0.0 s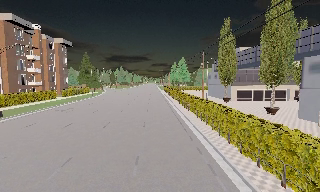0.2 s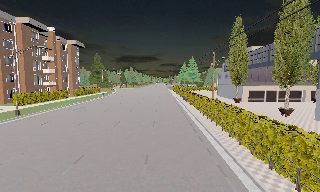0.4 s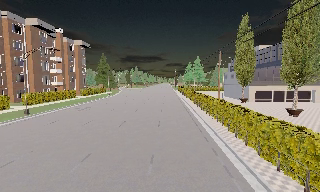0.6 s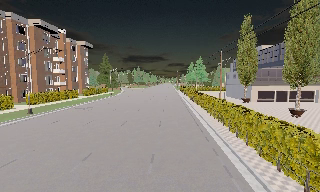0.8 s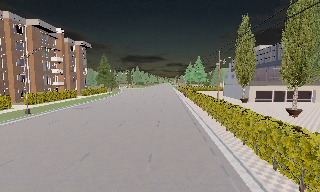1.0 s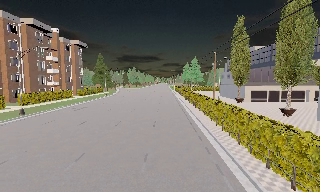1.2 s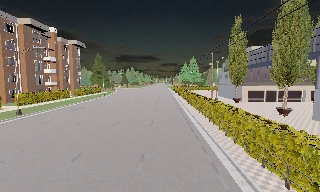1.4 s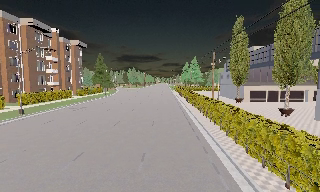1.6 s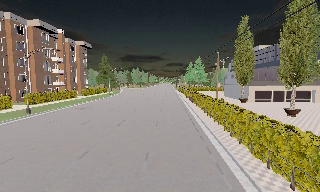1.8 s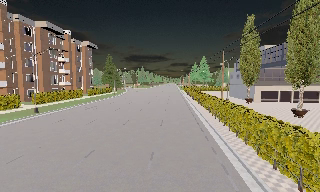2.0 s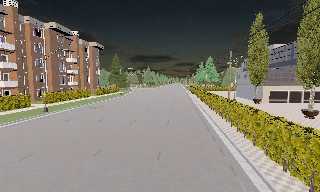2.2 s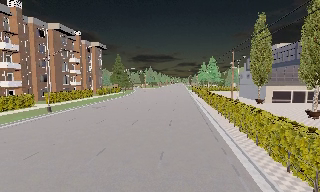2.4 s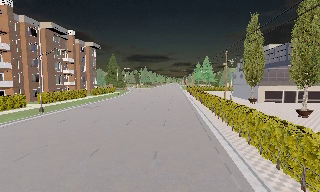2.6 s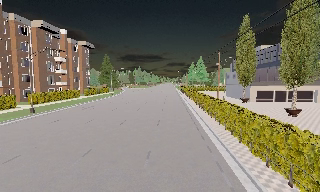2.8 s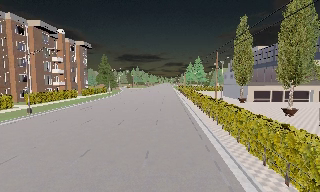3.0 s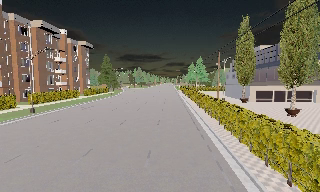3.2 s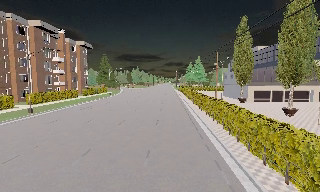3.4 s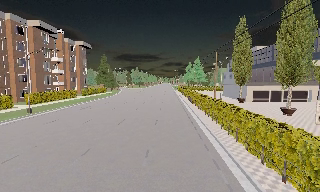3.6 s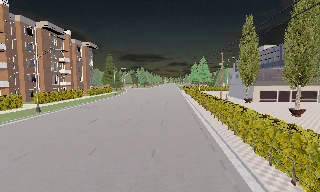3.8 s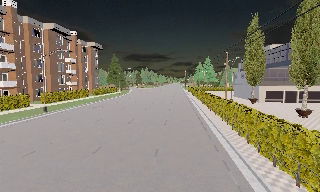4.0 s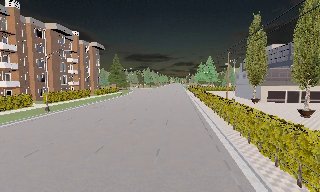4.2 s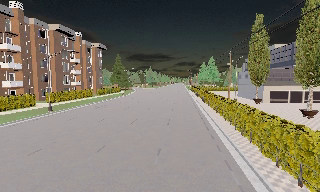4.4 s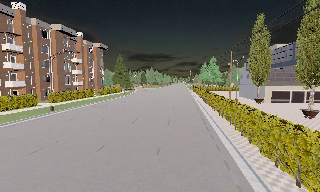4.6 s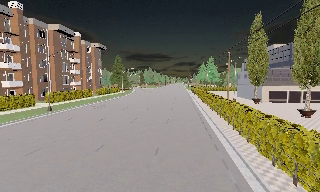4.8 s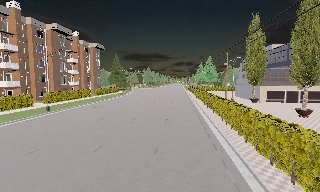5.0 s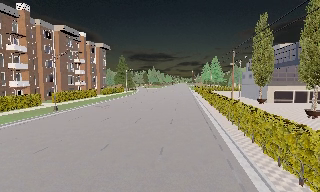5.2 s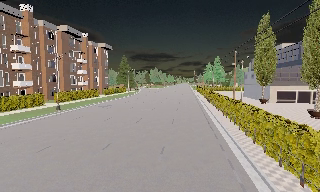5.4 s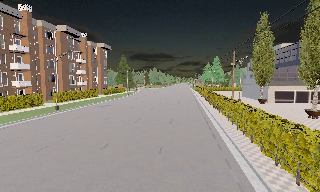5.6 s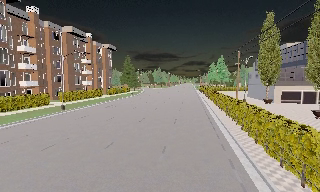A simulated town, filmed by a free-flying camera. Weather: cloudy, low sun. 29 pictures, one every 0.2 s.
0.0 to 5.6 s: The camera swings to its left by about 15 degrees, and the scene slides to the right. It travels backward and to its right, about 1.5 m, so what stands in front gets smaller.
The film runs backward here.
